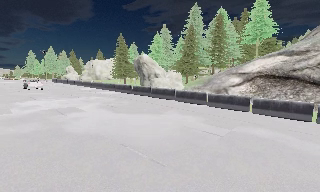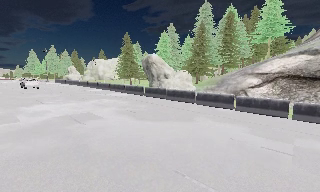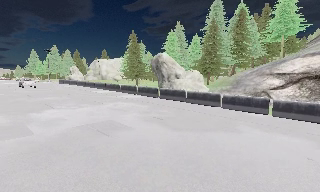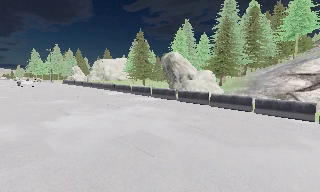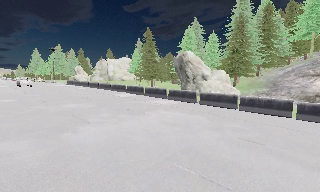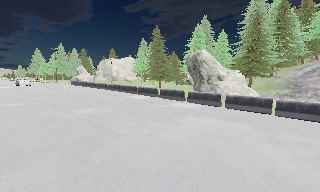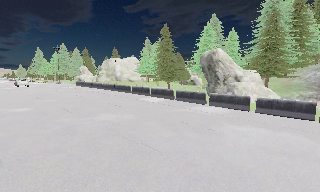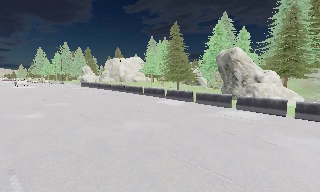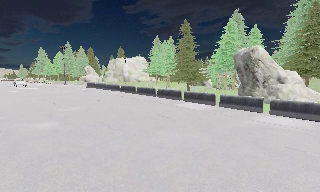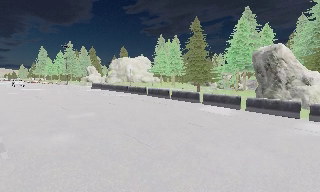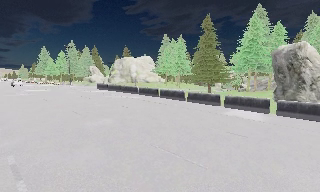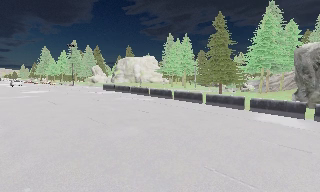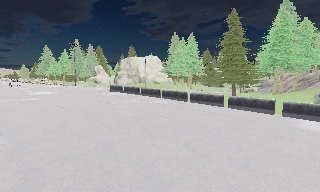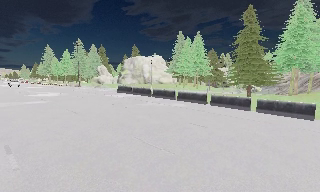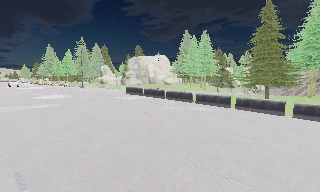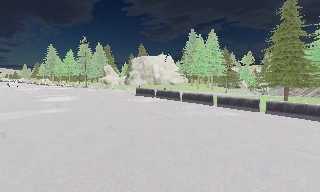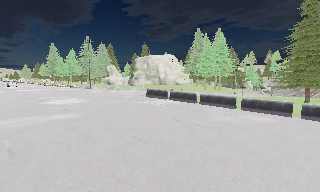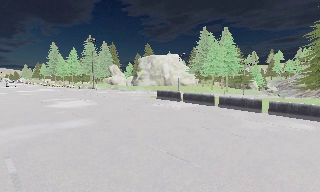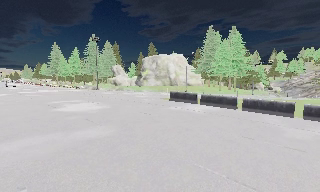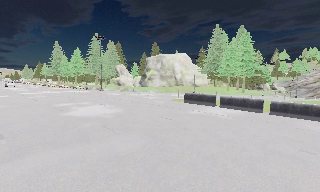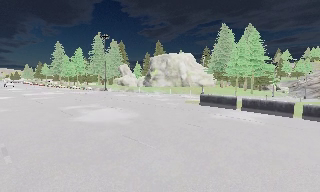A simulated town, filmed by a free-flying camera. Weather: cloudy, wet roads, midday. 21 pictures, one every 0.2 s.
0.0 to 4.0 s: The camera travels to its left and forward, about 45 m, so close, fixed things drift to the right.
The film runs forward here.
